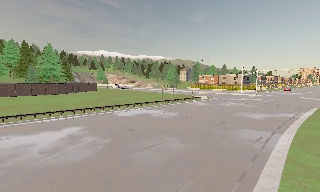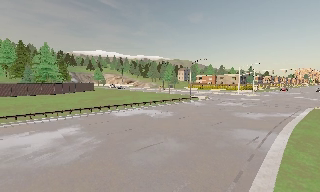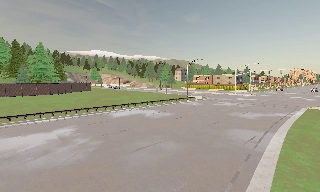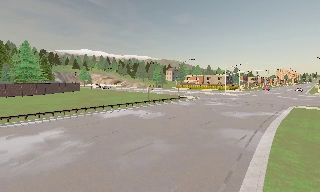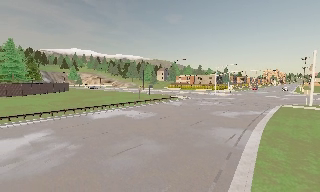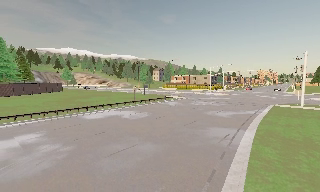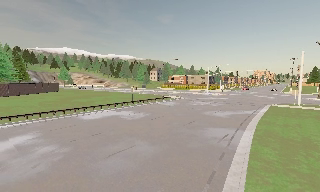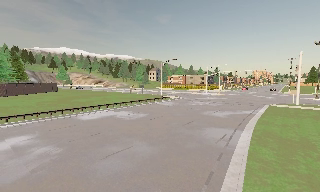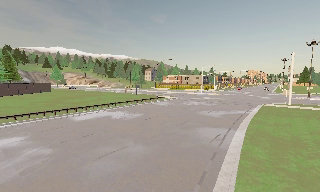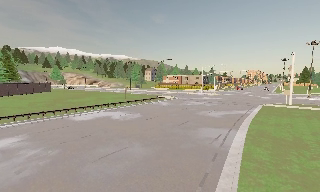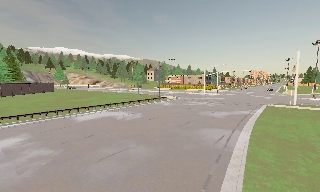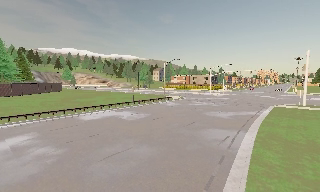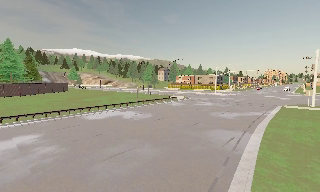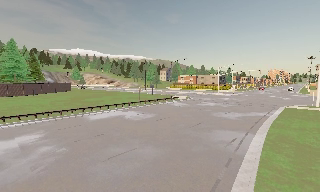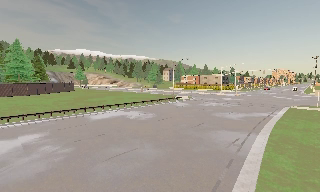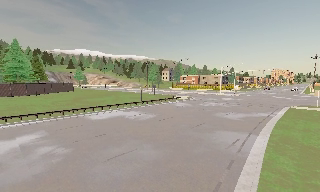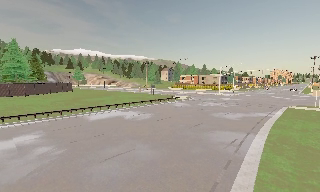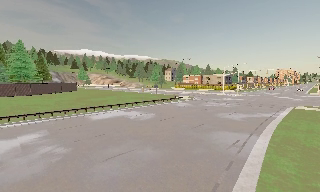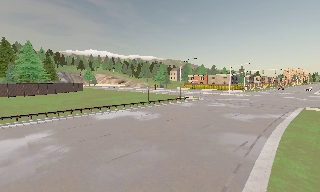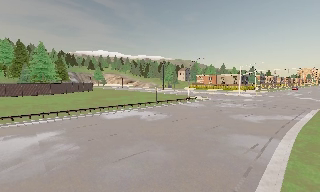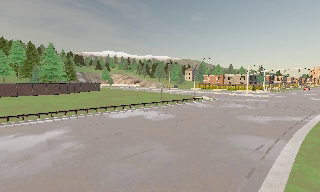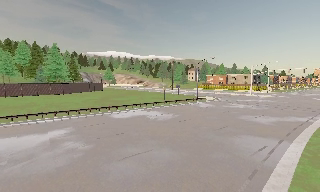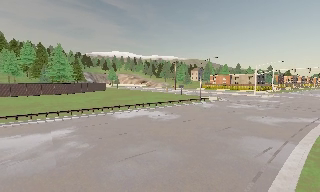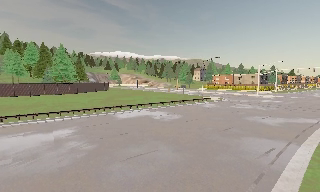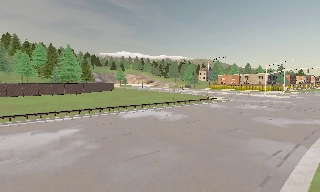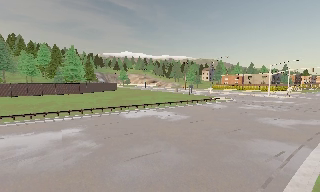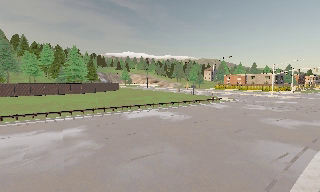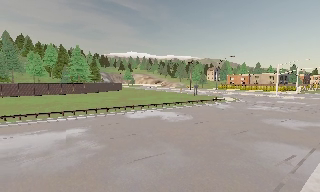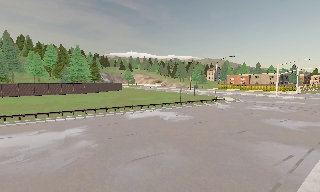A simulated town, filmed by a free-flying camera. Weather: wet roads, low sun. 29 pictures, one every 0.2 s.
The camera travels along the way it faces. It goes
forward.
0.0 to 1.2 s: The camera pans to its right, which is clockwise from overhead, by about 10 degrees. It travels forward, about 0.5 m, so what stands in front looms larger.
1.2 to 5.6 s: The camera pans to its left, which is counterclockwise from overhead, by about 20 degrees. It travels to its right and forward, about 2 m.
The film runs backward here.
